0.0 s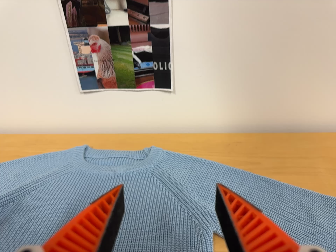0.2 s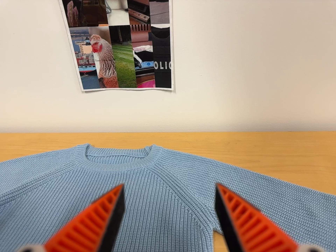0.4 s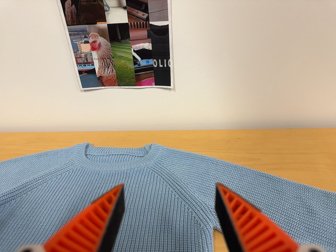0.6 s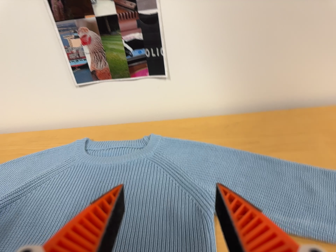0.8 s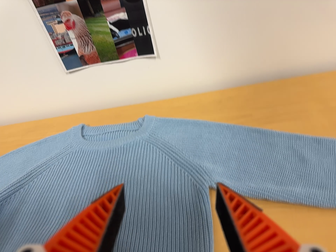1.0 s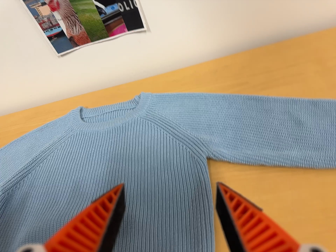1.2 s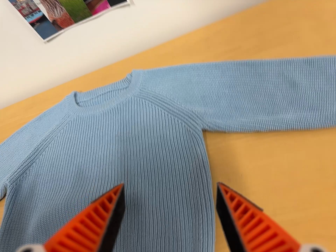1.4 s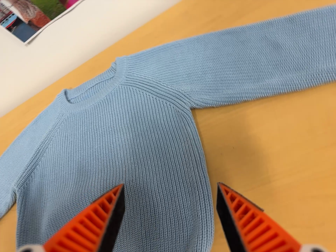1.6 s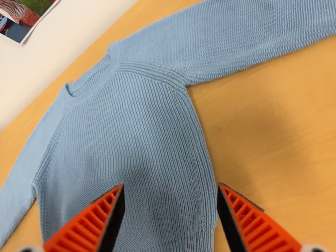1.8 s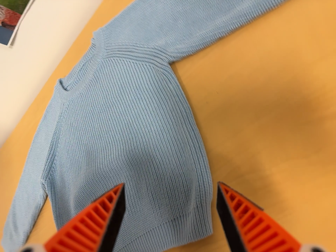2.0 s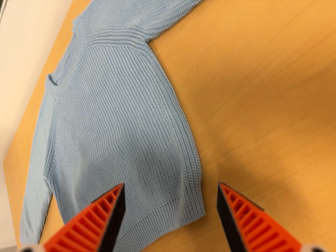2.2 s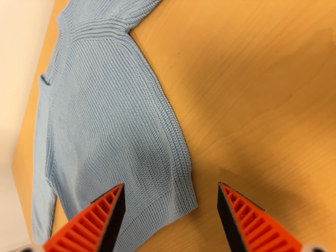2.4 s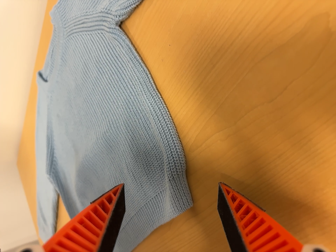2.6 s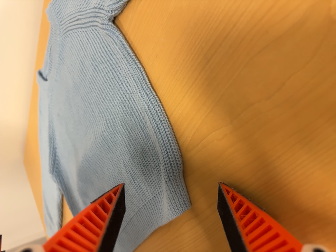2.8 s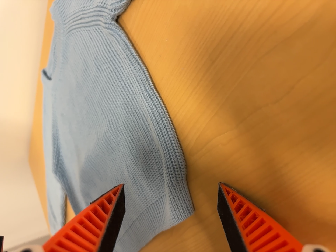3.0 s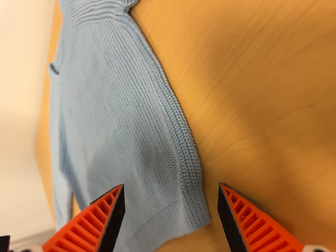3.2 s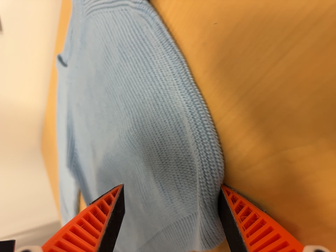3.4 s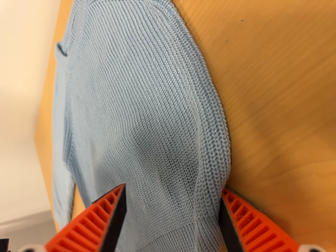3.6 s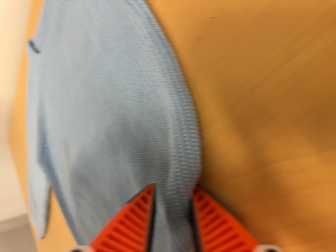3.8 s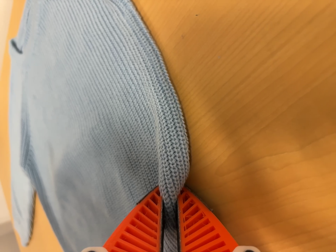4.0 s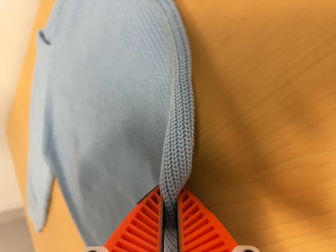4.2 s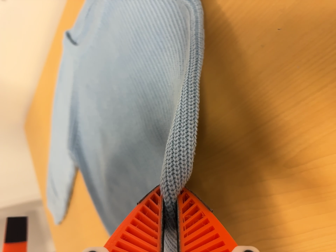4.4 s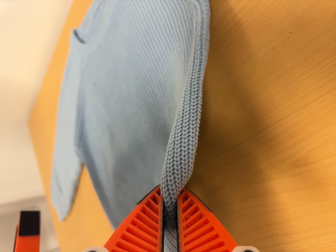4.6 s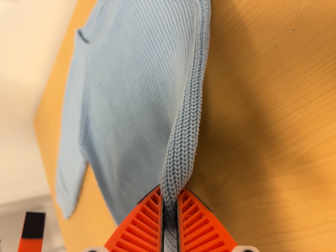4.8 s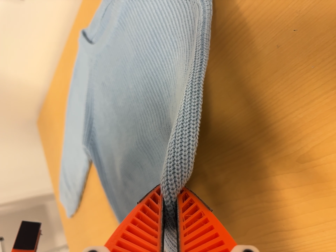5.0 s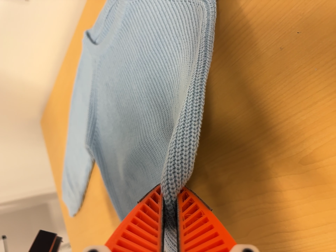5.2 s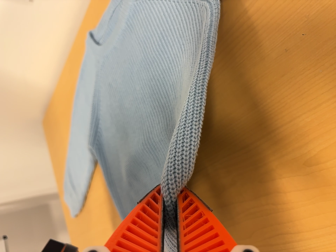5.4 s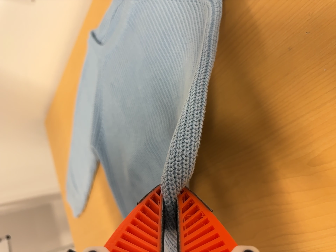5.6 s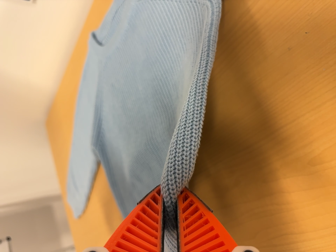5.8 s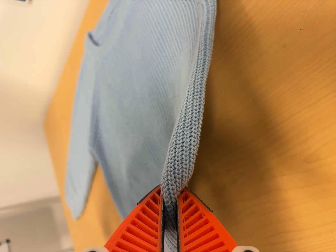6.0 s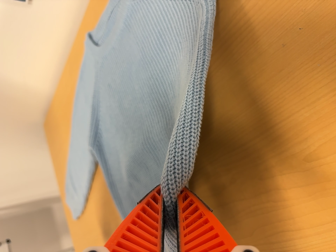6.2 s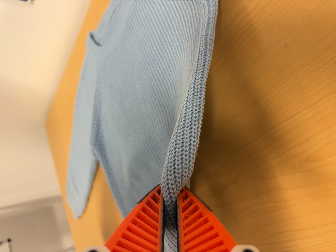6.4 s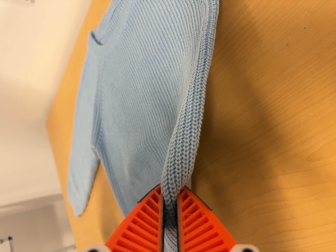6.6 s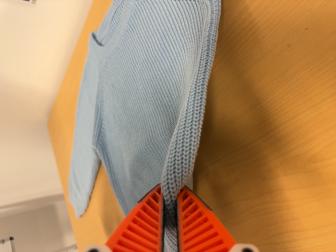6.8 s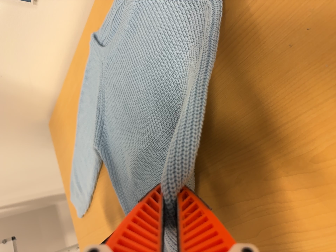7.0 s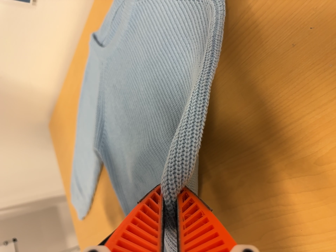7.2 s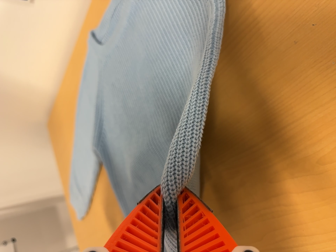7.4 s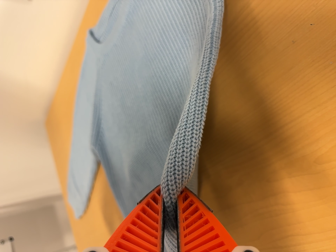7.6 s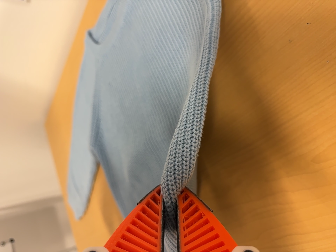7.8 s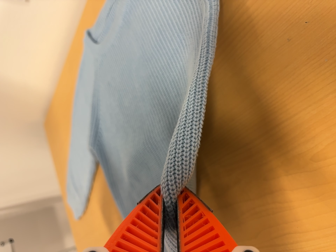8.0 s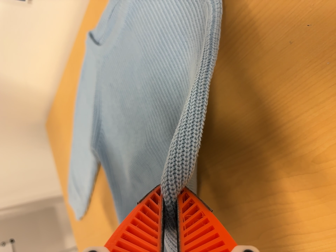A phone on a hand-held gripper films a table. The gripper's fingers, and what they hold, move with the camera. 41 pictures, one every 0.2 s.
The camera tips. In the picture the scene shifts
upward.
0.0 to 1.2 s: The camera travels to its right, about 7 cm. Its aim tips toward the bottom of its view by about 20 degrees, and the scene shifts upward. It rolls about its line of sight by about 20 degrees, and the scene rotates counterclockwise.
1.2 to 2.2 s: The camera pans to its left by about 15 degrees. It travels to its right, about 16 cm. Its aim tips toward the bottom of its view by about 20 degrees, and the scene shifts upward. It rolls about its line of sight by about 35 degrees, and the scene rotates counterclockwise.
2.2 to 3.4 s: The camera travels forward, about 9 cm, so what stands in front looms larger.
3.4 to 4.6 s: The camera travels to its left, about 7 cm.
4.6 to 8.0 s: The camera shifts only a little, or ends up much as it began.
The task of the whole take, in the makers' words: fold up.
The film runs forward here.
